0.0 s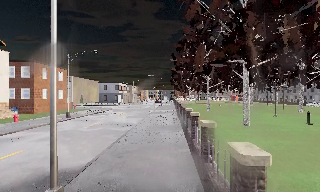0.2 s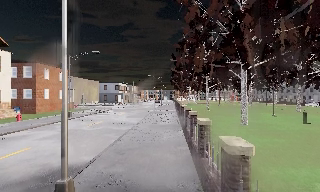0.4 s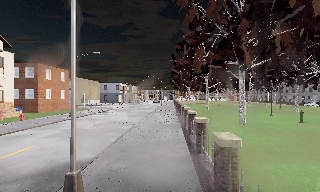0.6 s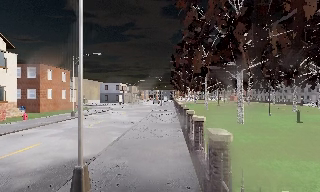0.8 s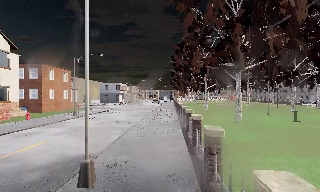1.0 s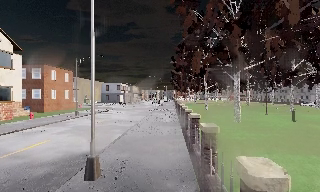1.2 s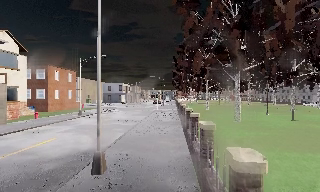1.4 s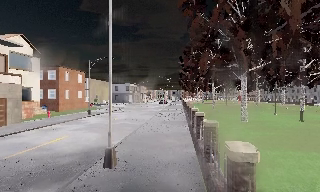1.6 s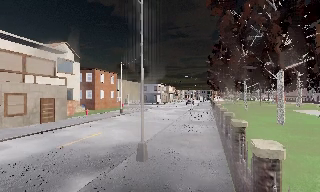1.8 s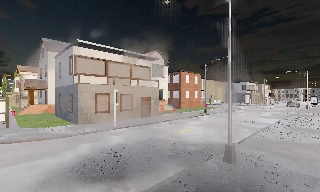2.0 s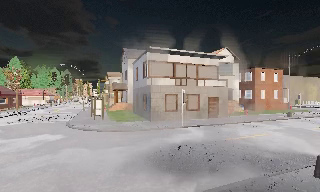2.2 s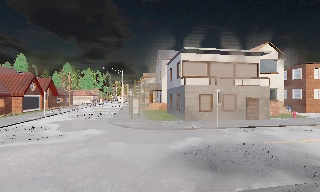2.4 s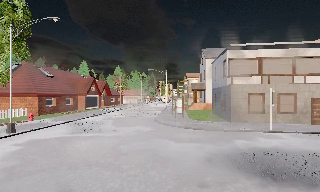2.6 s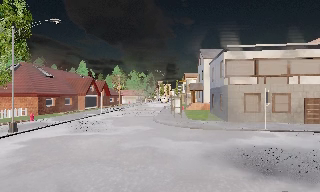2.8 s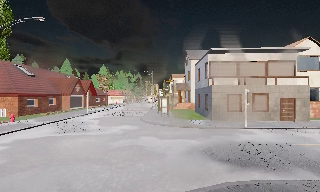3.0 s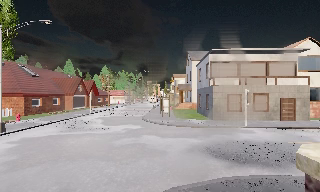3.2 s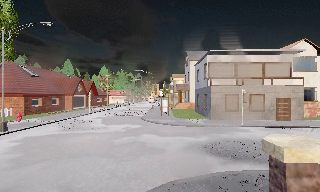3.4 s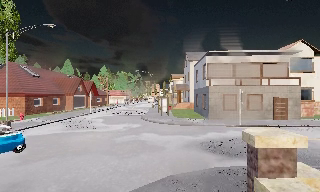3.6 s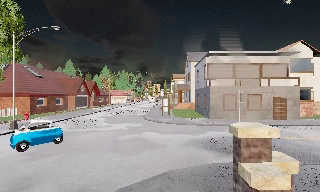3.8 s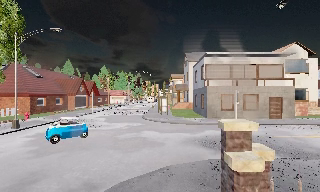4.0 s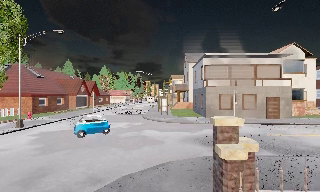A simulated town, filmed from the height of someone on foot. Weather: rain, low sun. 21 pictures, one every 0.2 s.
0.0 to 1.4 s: The camera travels backward, about 2.5 m, so what stands in front gets smaller.
1.4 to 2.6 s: The scene slides to the right, as the camera pans about 90 degrees to its left. It travels backward, about 2 m.
2.6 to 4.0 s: The camera travels backward, about 2.5 m, so what stands in front gets smaller.
The film runs backward here.
